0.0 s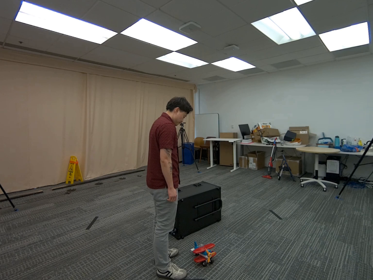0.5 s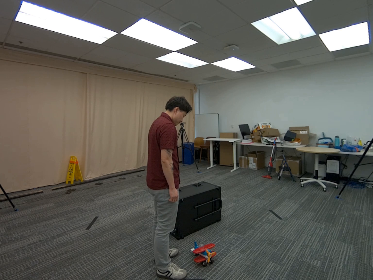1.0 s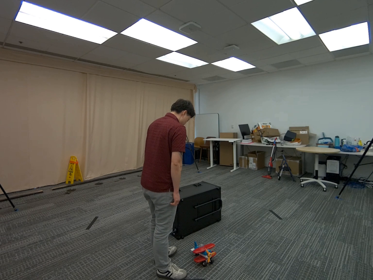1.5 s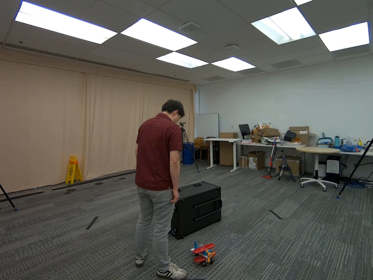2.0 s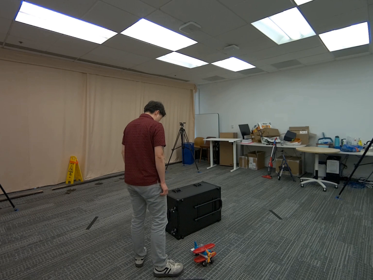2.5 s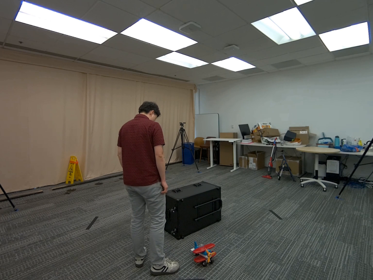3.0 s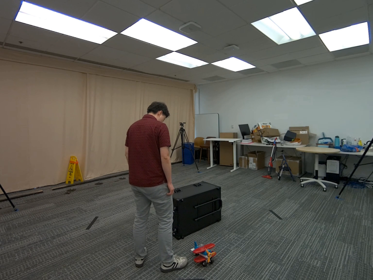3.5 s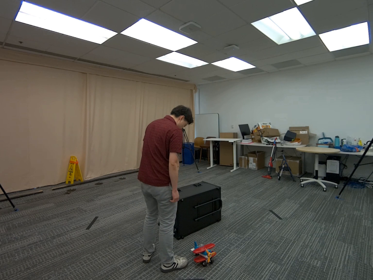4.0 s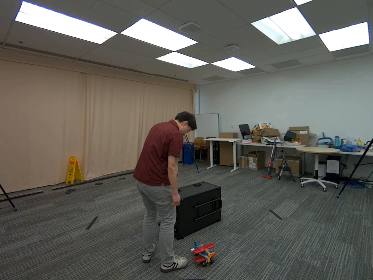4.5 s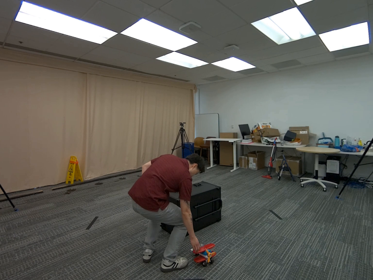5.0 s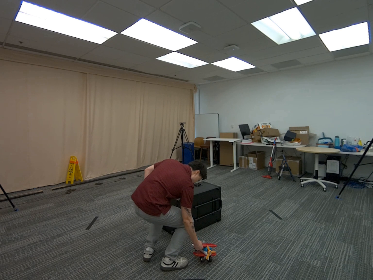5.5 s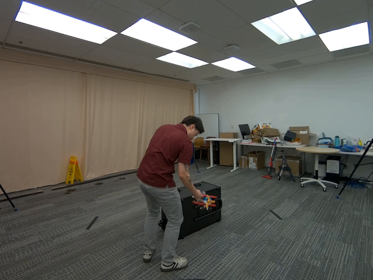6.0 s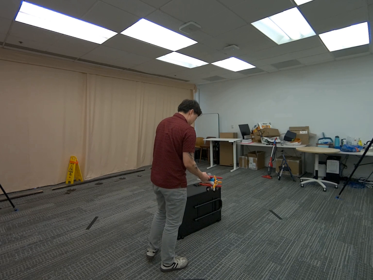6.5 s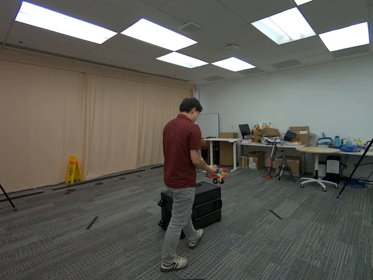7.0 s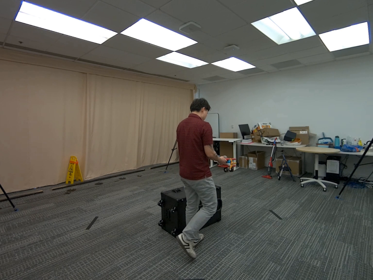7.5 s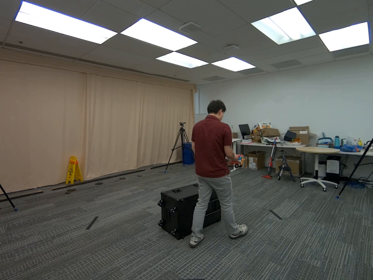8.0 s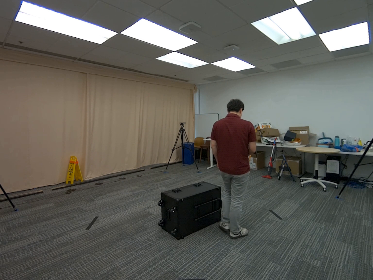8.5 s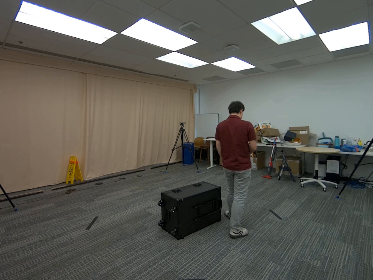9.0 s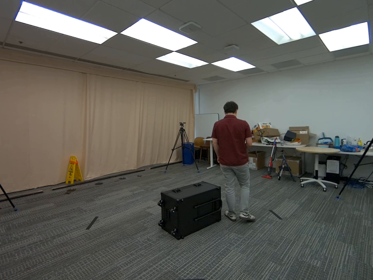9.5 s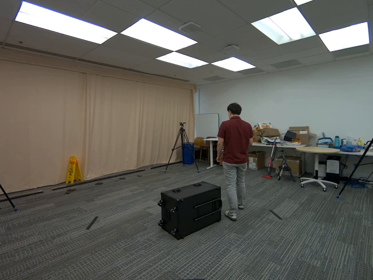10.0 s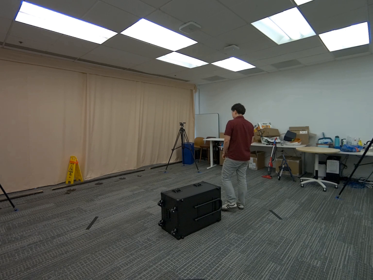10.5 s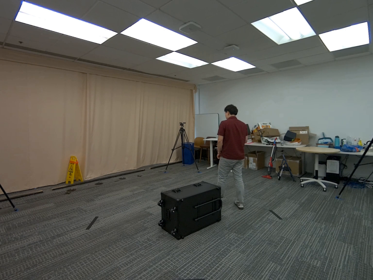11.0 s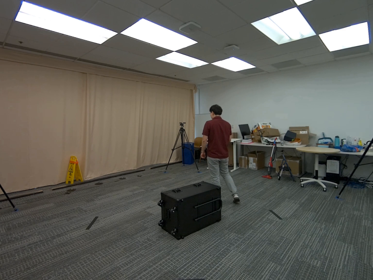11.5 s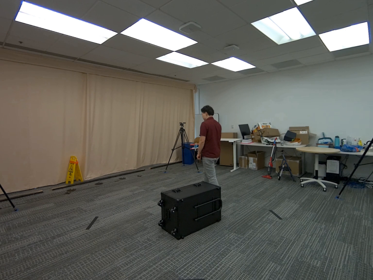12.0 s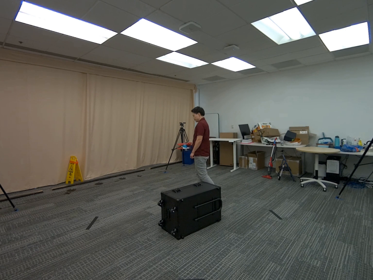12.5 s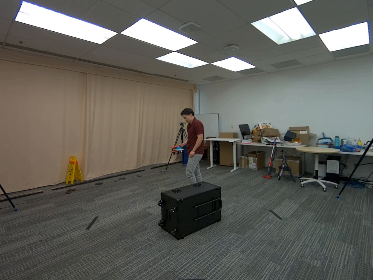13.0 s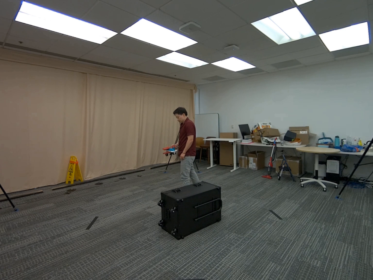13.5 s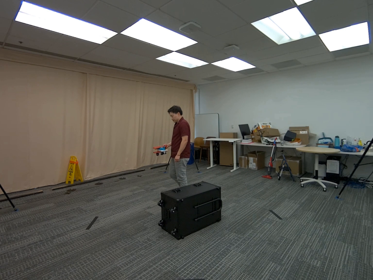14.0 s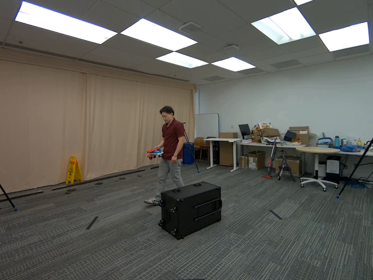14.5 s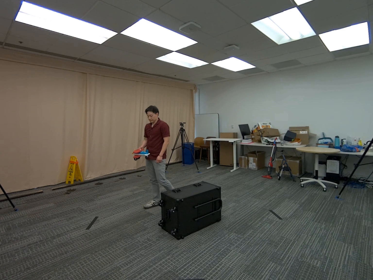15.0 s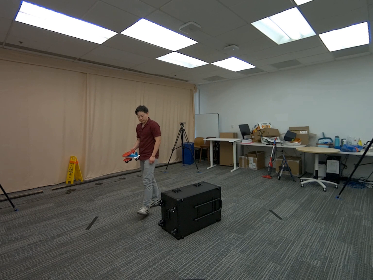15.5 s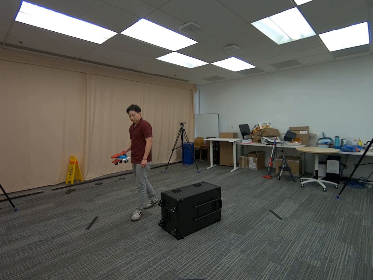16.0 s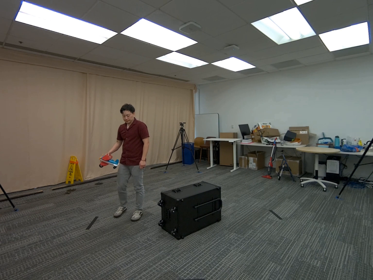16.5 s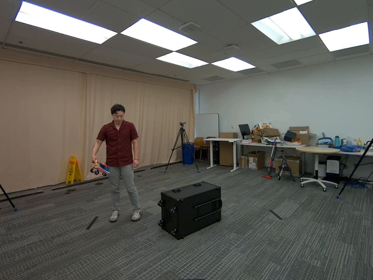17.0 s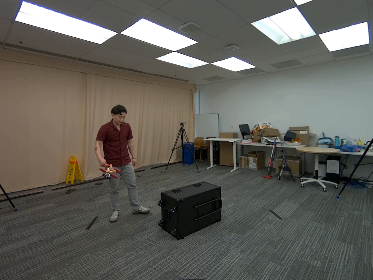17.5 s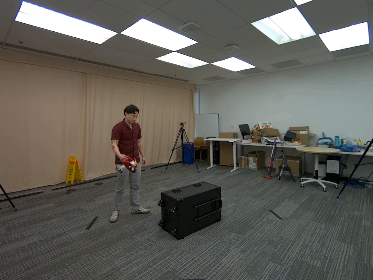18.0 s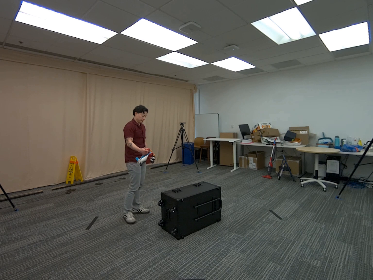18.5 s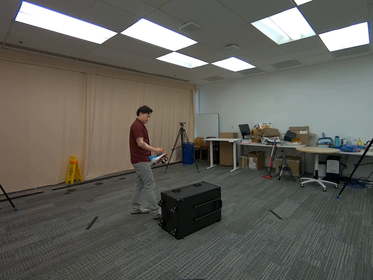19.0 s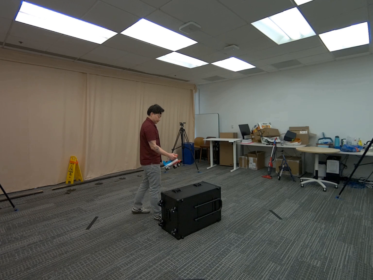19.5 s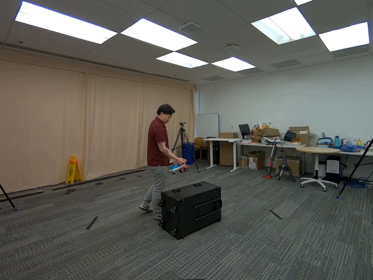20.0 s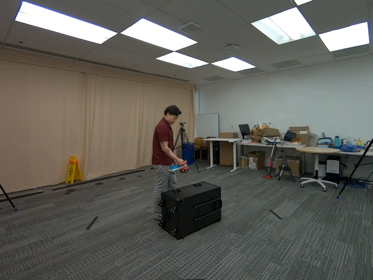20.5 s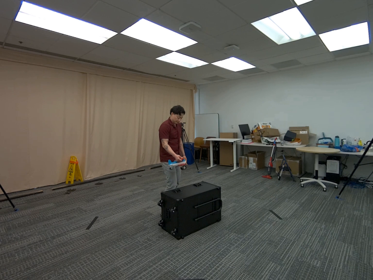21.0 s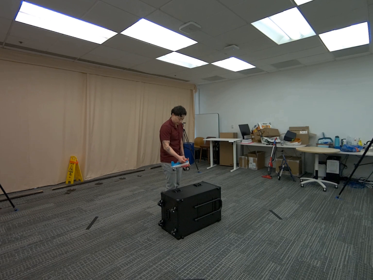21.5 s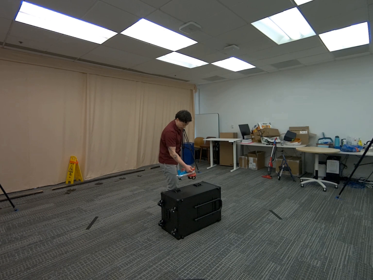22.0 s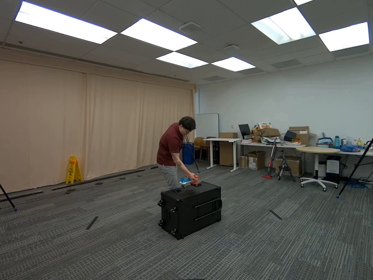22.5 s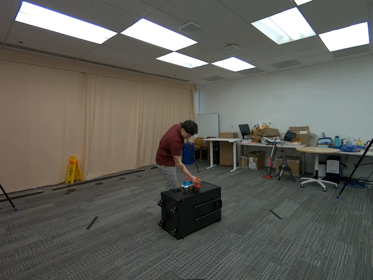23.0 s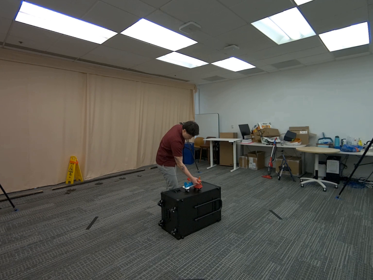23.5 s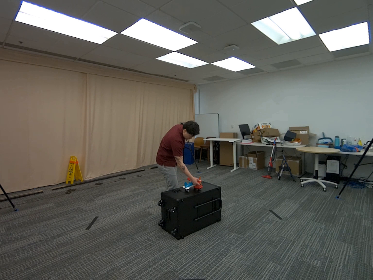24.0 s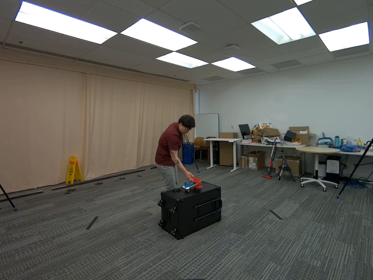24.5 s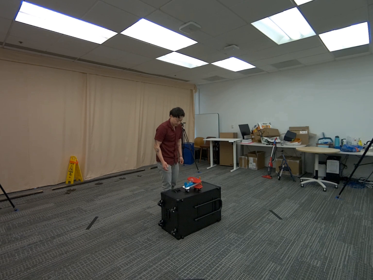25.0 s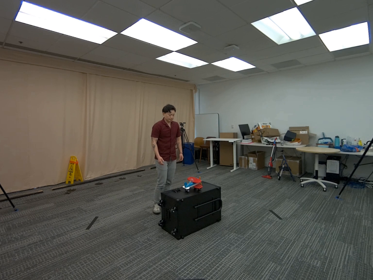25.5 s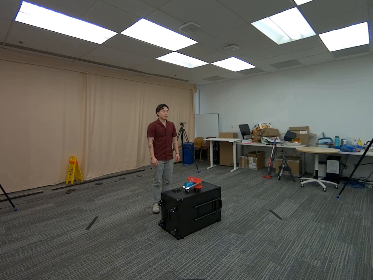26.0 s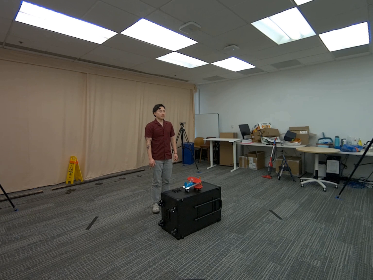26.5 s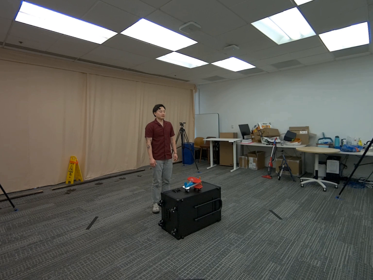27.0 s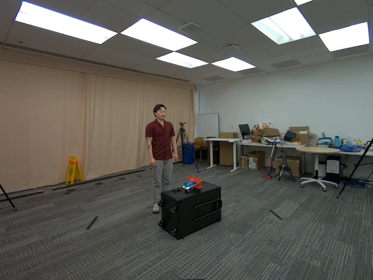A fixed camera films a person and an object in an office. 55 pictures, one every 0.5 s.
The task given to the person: Walk to the toy airplane on the ground, pick it up with your right hand, hold it in the air, walk to the g1 box, and place the airplane on the box.
